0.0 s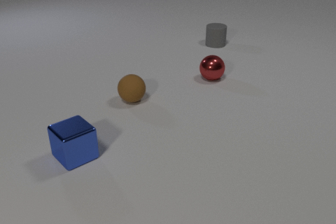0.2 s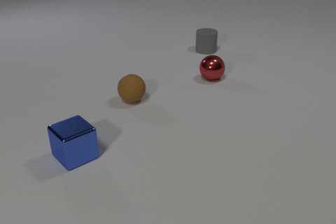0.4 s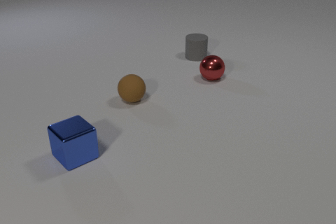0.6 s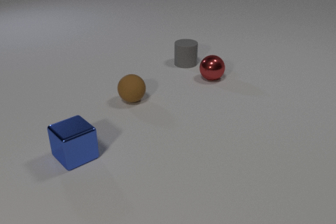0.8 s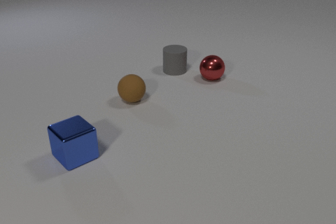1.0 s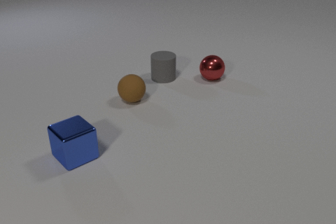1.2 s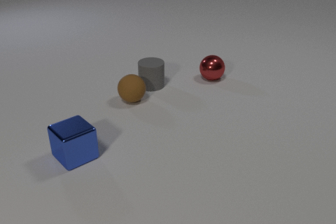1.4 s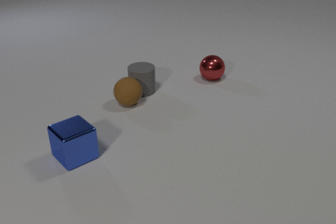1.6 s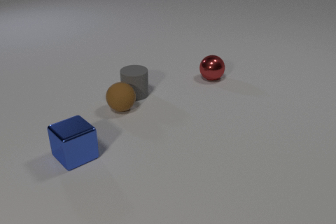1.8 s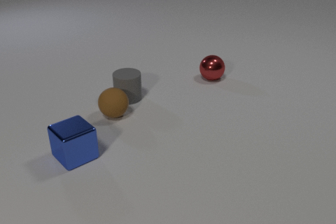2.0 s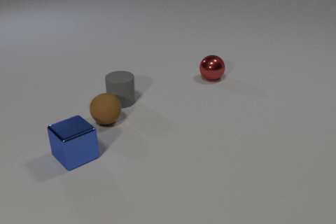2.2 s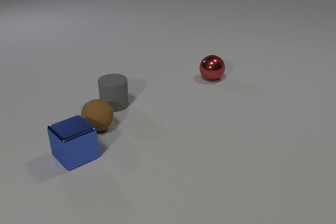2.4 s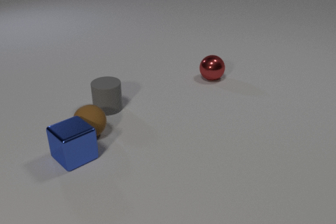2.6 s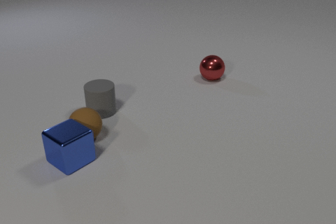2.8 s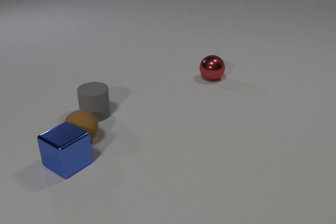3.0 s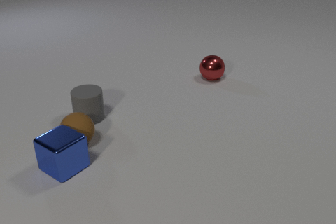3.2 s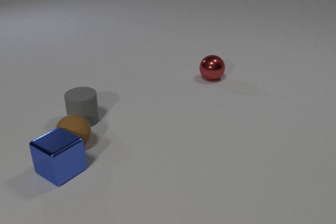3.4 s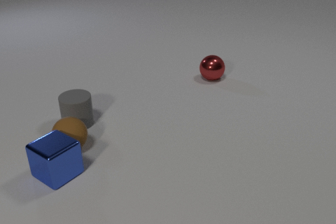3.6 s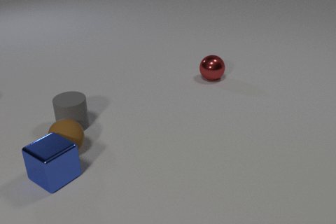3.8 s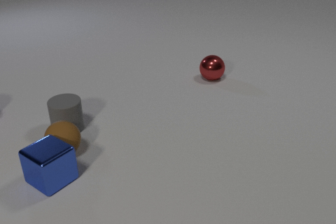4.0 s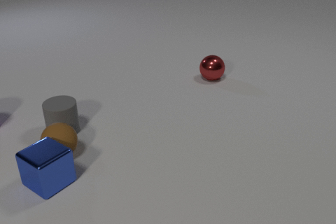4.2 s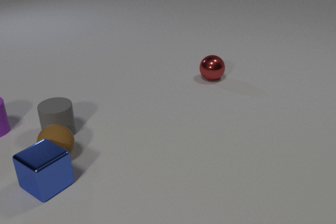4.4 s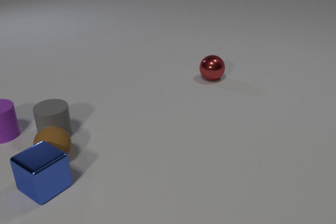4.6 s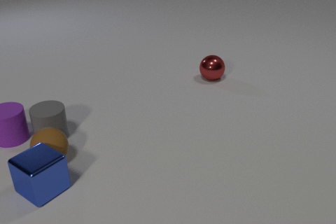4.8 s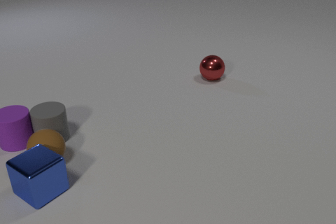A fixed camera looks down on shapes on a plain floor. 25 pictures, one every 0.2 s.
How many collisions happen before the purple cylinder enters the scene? 2.
Are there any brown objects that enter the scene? no.
What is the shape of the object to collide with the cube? sphere.
0.0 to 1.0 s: The gray rubber cylinder slides toward the camera and to the left.
1.0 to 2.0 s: The gray rubber cylinder slides toward the camera and to the left. The brown rubber sphere rolls toward the camera and to the left. The gray rubber cylinder and the brown rubber sphere collide.
2.0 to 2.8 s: The gray rubber cylinder slides to the left and toward the camera. The brown rubber sphere rolls toward the camera and to the left. The blue metal cube slides toward the camera and to the left. The brown rubber sphere and the blue metal cube collide.
2.8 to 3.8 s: The gray rubber cylinder slides to the left and toward the camera. The brown rubber sphere rolls to the left and toward the camera. The blue metal cube slides toward the camera and to the left.
3.8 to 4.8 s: The gray rubber cylinder slides to the left and toward the camera. The brown rubber sphere rolls to the left and toward the camera. The purple rubber cylinder comes in at the left edge, slides toward the camera and to the right. The blue metal cube slides toward the camera and to the left. The gray rubber cylinder and the purple rubber cylinder collide.
